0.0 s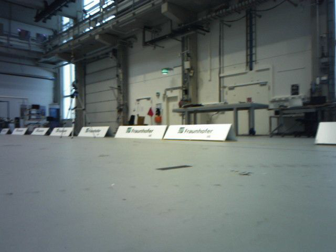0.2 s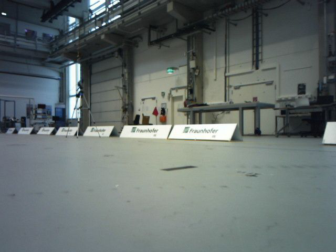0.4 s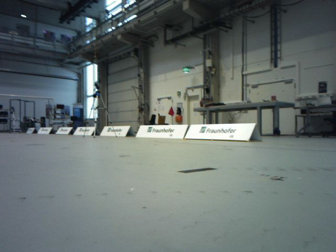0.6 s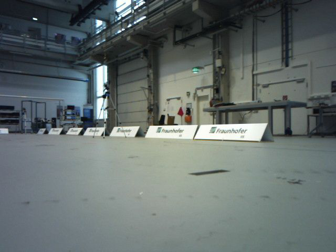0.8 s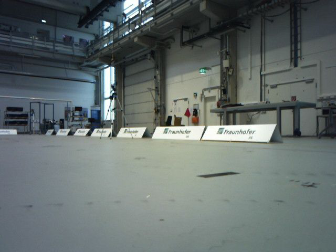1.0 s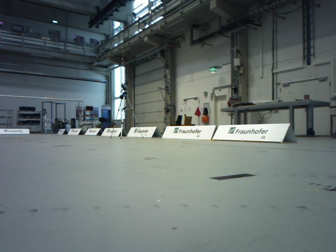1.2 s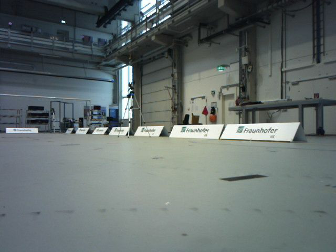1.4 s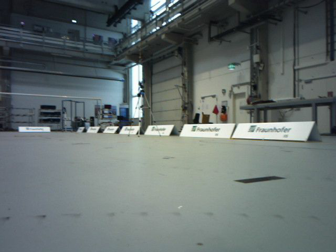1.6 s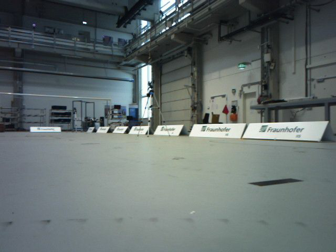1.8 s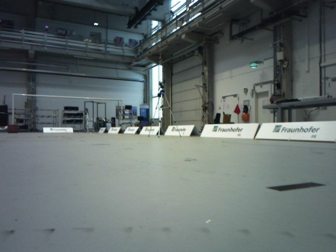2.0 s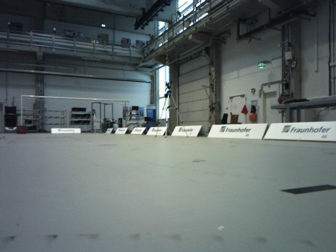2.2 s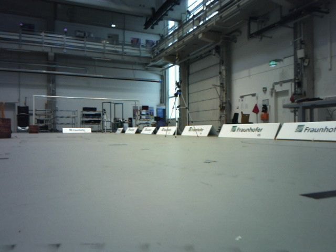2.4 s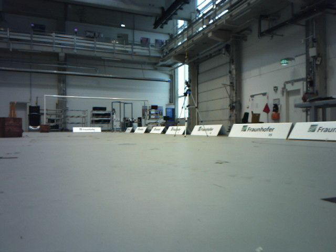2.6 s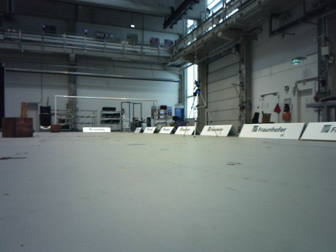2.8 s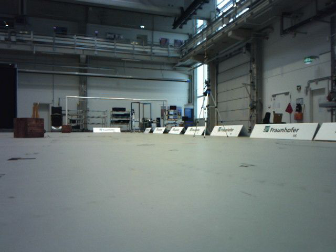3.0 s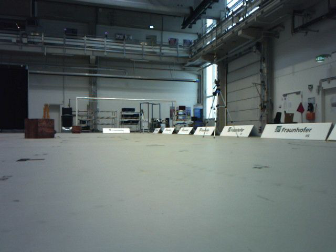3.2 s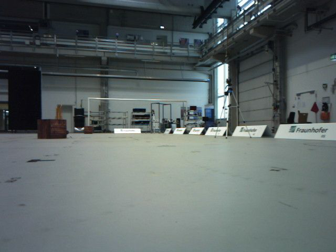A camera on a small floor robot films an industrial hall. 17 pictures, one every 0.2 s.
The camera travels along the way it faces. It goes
forward.
0.0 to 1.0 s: The camera travels forward, about 0.2 m, so what stands in front looms larger.
1.0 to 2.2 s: The scene slides to the right, as the camera pans about 10 degrees to its left. It travels forward, about 0.2 m, so what stands in front looms larger.
2.2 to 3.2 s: The camera travels forward, about 0.2 m, so what stands in front looms larger.
The film runs forward here.
